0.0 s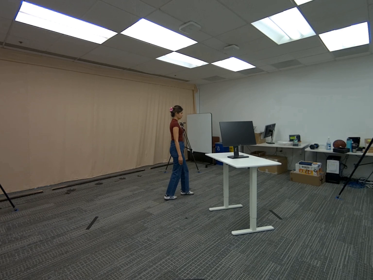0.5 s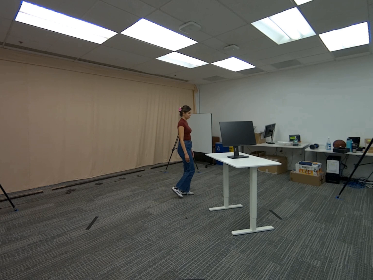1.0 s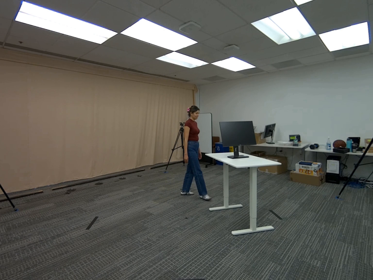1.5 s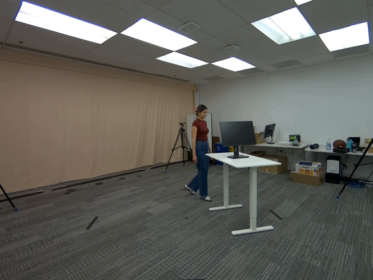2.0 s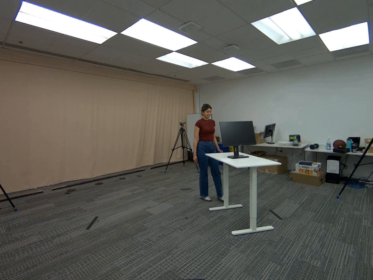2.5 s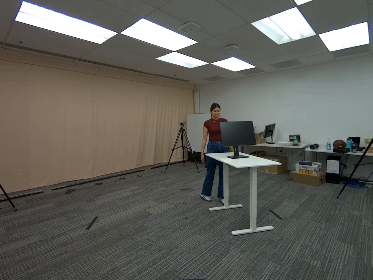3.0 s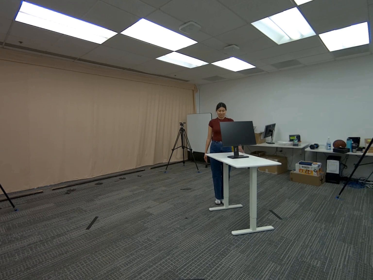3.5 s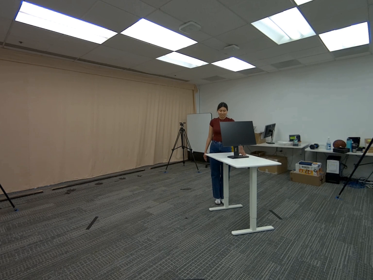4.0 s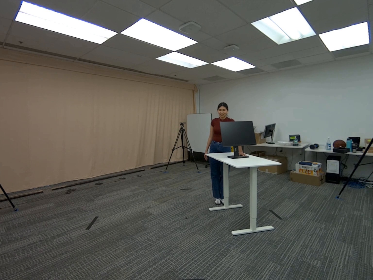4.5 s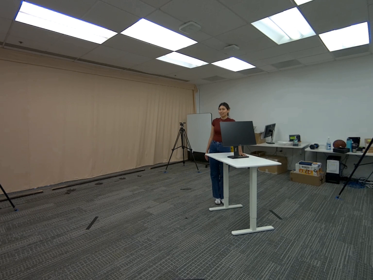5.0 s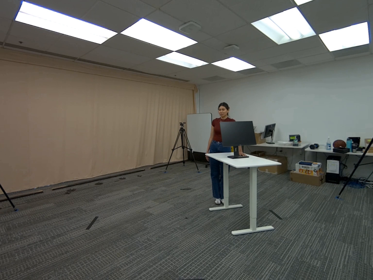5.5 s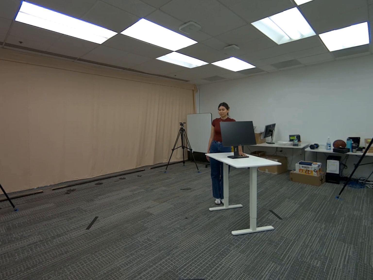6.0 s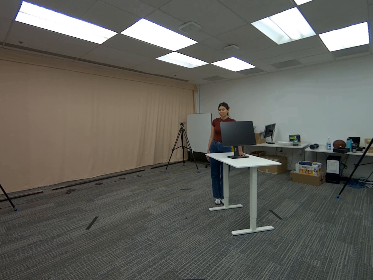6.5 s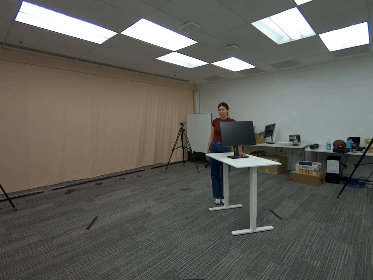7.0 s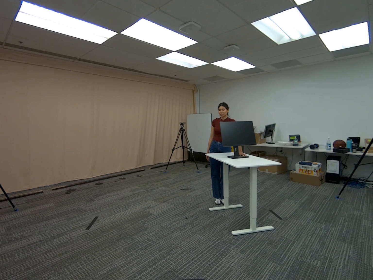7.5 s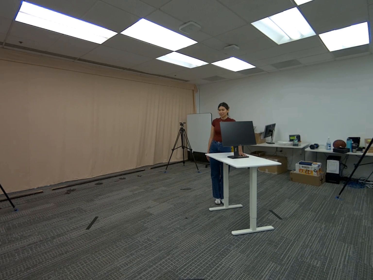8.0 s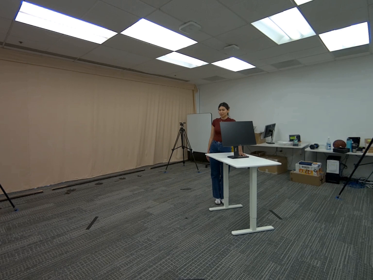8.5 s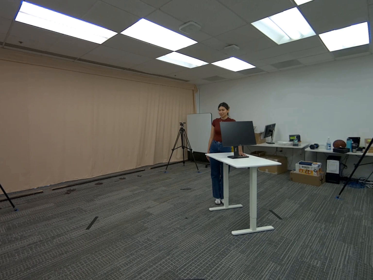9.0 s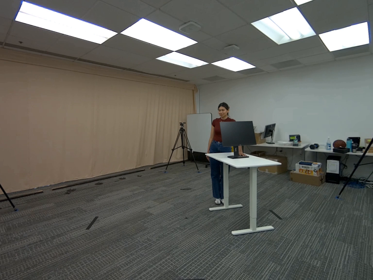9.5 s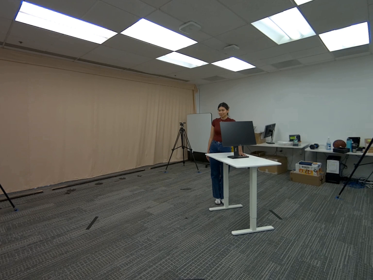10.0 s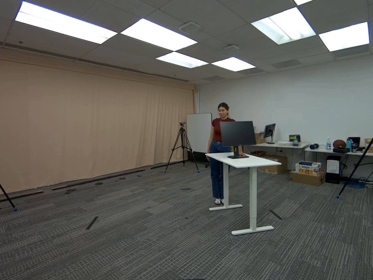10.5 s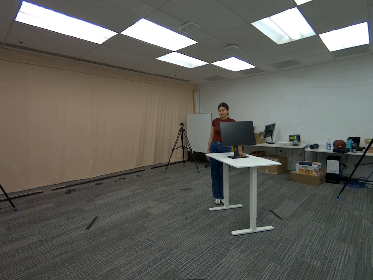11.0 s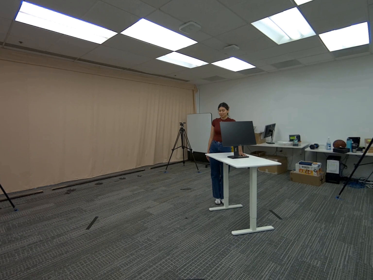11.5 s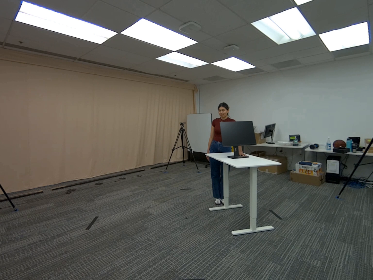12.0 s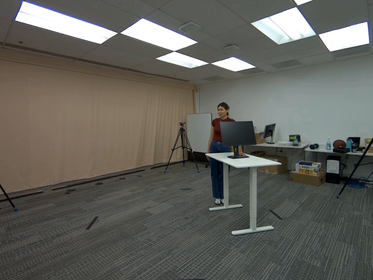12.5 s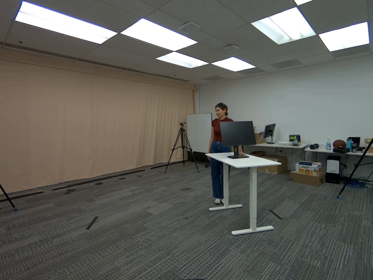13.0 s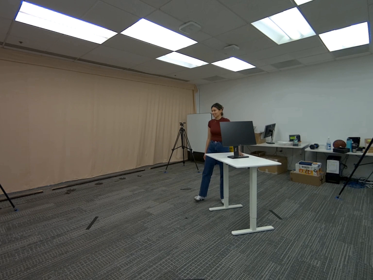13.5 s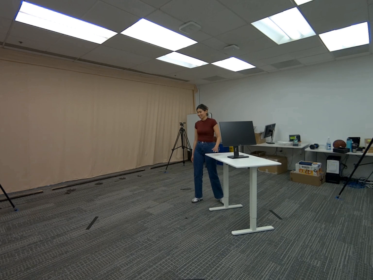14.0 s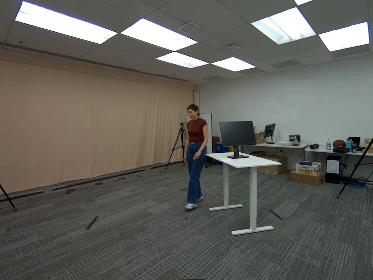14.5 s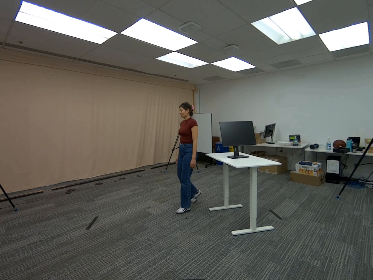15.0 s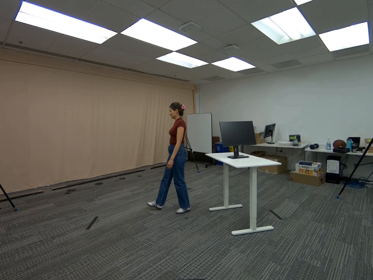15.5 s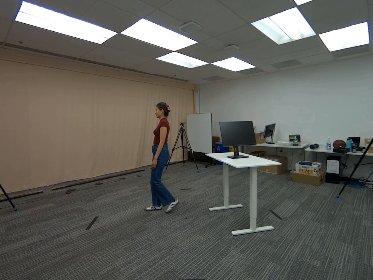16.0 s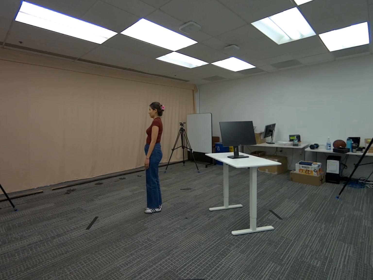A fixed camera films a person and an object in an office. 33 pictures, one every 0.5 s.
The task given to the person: Walk over to the monitor on the white desk and touch the monitor using your left hand.
